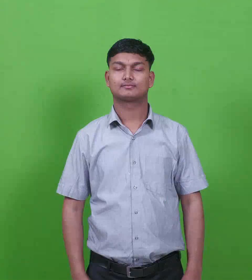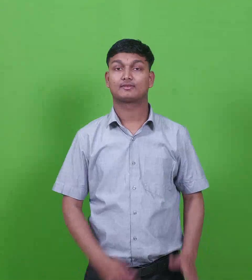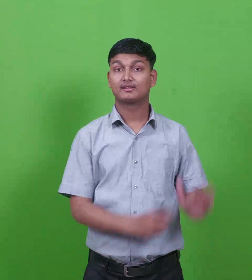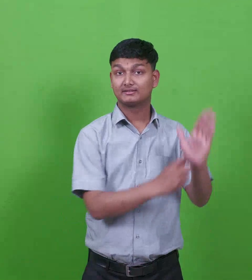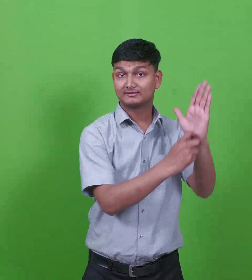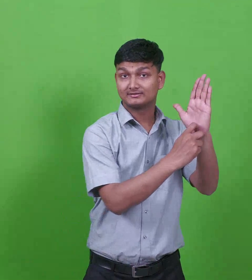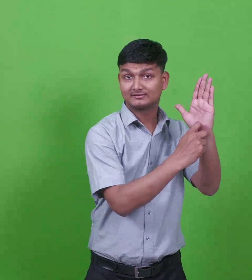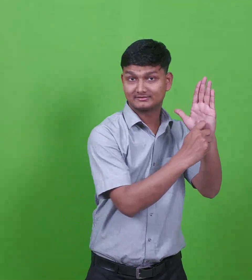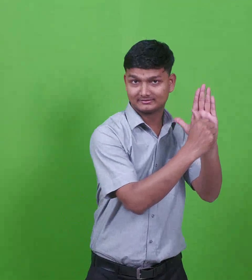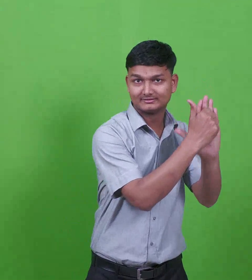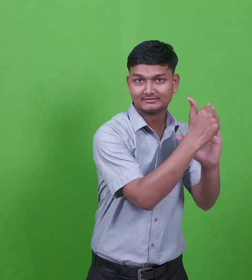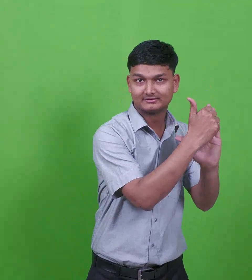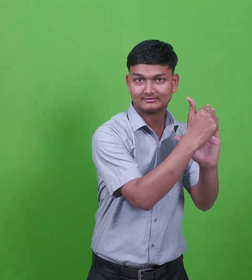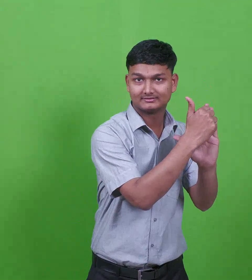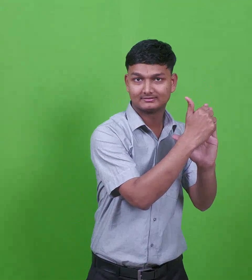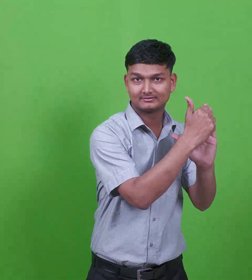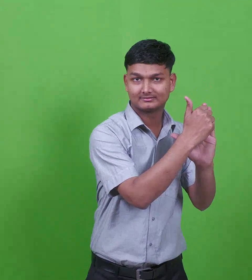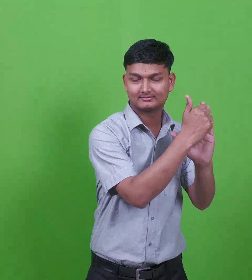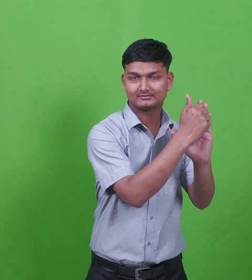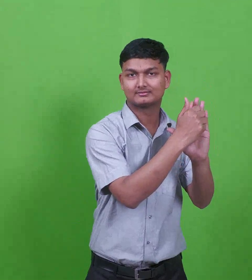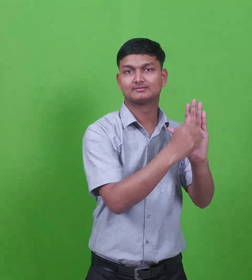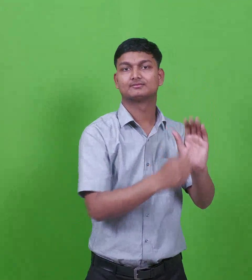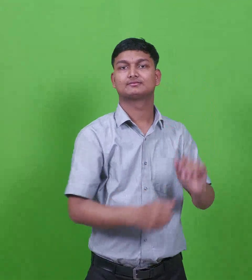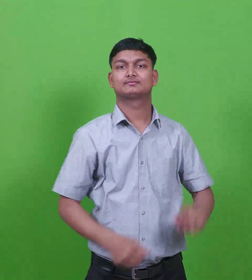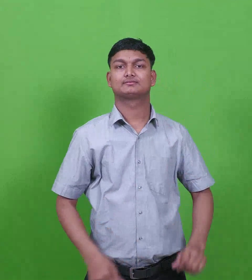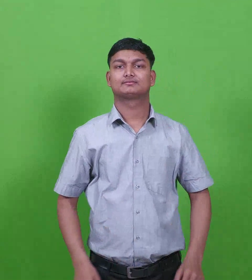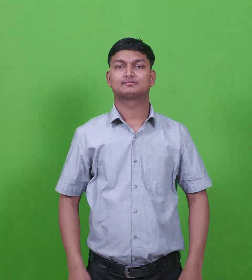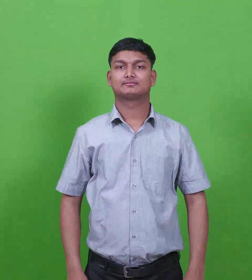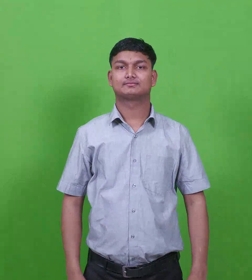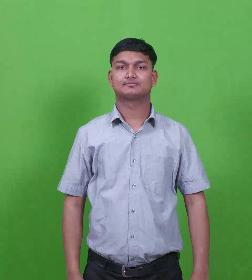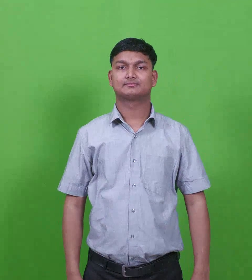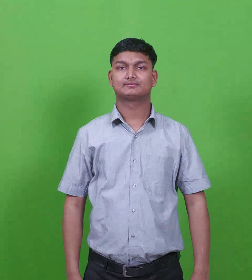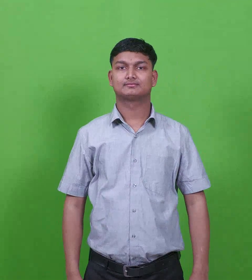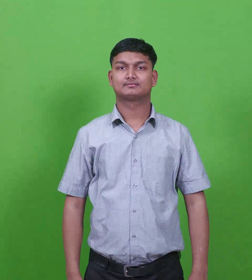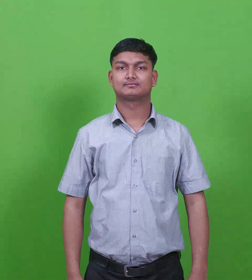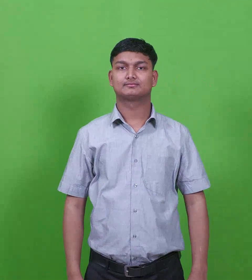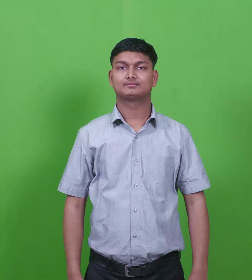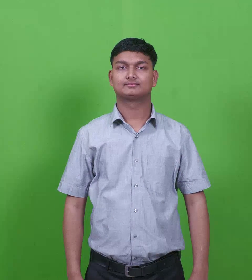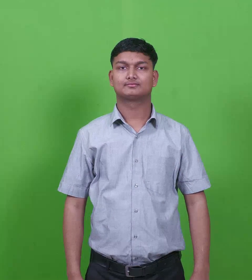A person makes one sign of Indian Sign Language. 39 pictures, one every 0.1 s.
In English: bethuel
